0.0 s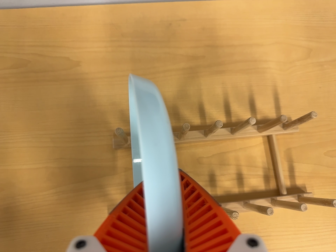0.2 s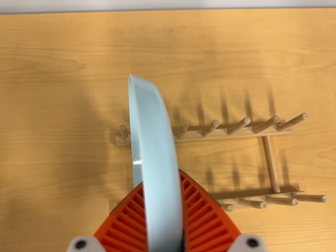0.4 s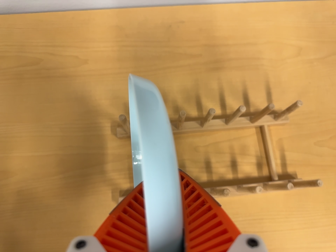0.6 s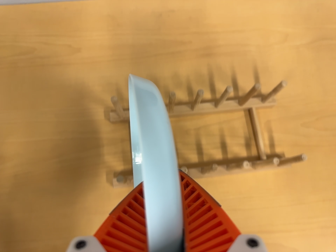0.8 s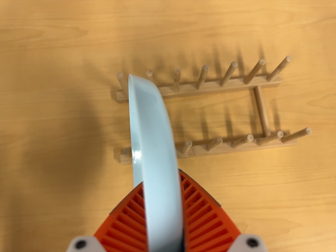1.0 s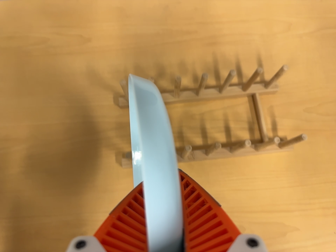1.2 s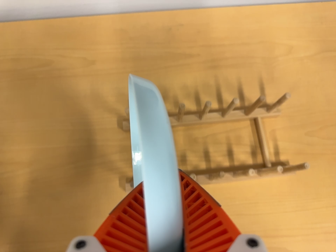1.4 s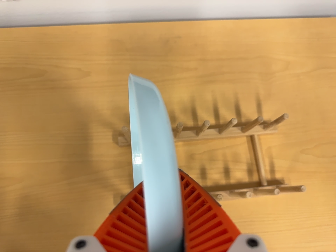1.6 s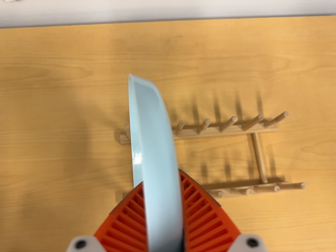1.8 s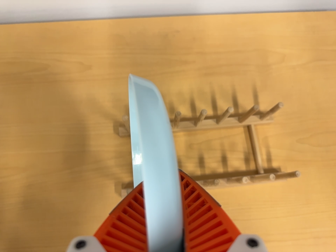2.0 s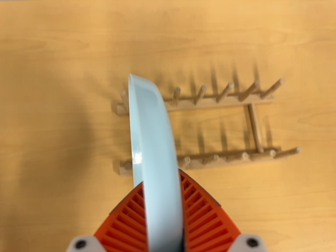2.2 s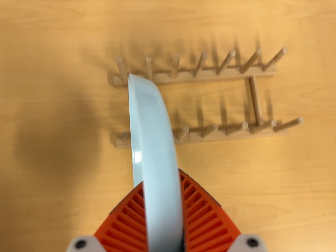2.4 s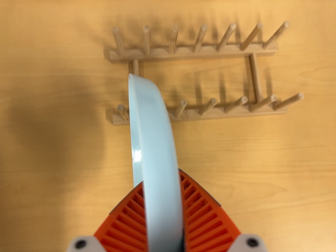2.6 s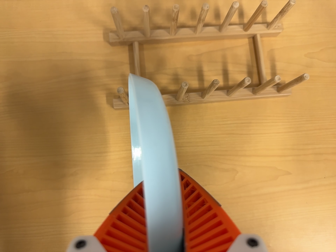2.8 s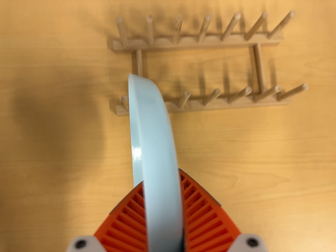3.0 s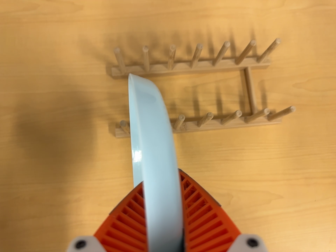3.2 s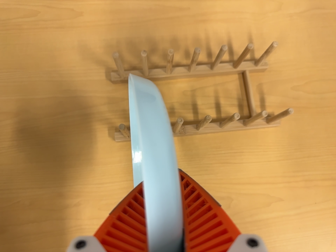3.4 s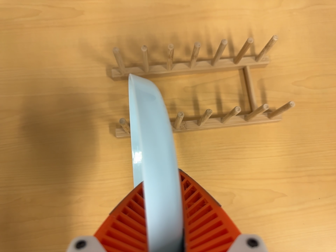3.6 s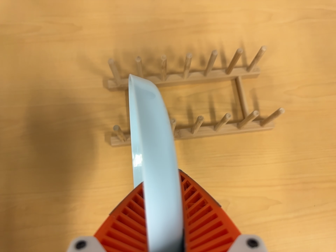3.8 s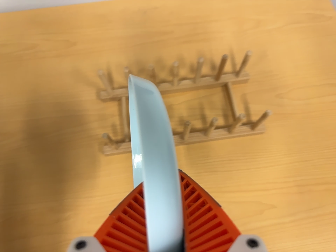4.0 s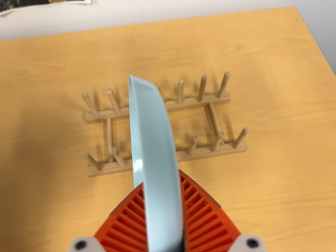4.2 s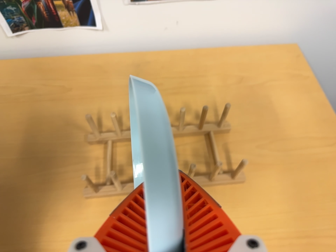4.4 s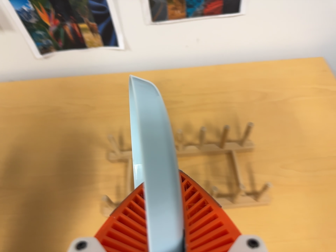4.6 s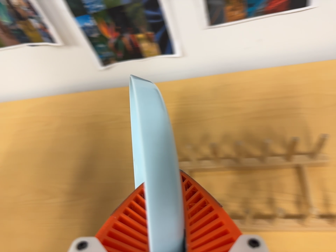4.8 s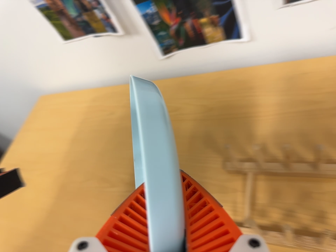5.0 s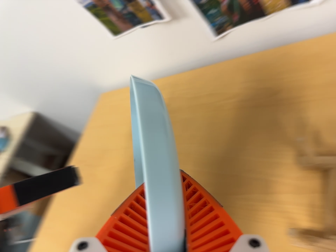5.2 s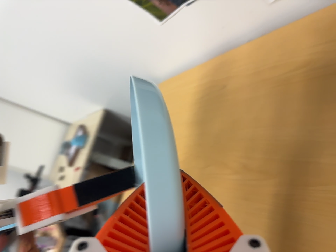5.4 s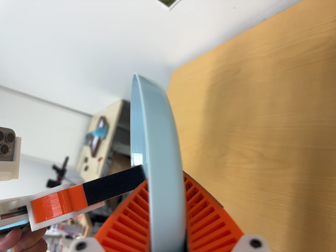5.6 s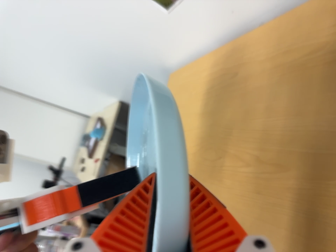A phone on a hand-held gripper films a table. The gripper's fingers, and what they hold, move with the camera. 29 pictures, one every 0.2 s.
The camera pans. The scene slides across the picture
to the right.
0.0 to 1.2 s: The camera travels backward and toward the bottom of its view, about 9 cm, so what stands in front gets smaller.
1.2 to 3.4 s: The camera travels toward the bottom of its view, about 6 cm, so close, fixed things drift upward.
3.4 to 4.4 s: The camera travels to its right, about 8 cm. Its aim tips toward the top of its view by about 20 degrees, and the scene shifts downward.
4.4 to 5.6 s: The scene slides to the right, as the camera pans about 65 degrees to its left. It travels forward and to its right, about 18 cm. Its aim tips toward the bottom of its view by about 10 degrees. It rolls about its line of sight by about 10 degrees, and the scene rotates counterclockwise.
The film runs backward here.
